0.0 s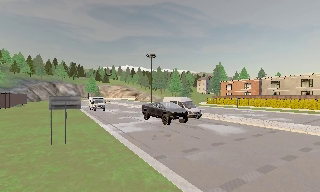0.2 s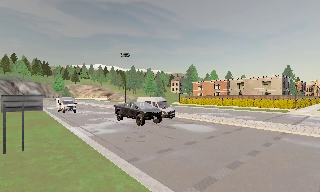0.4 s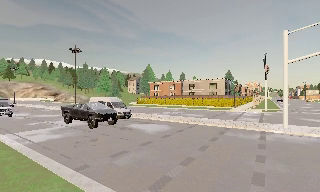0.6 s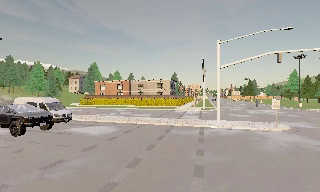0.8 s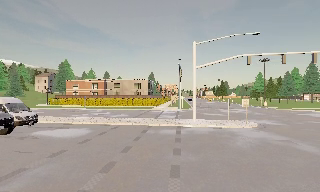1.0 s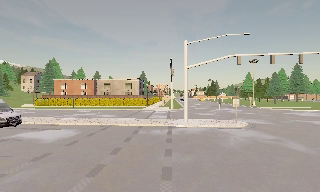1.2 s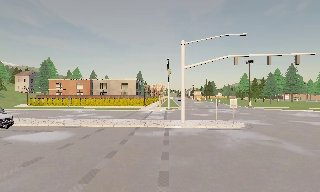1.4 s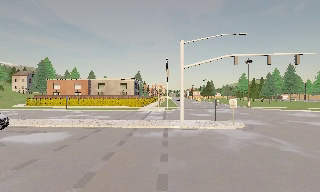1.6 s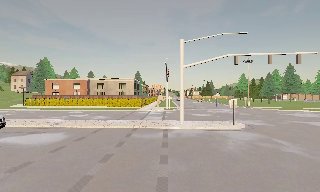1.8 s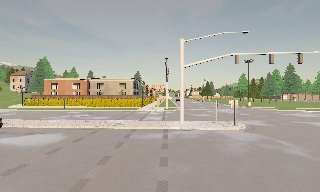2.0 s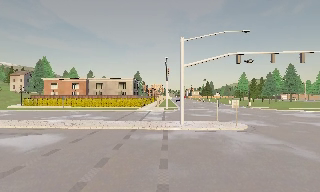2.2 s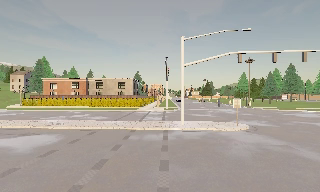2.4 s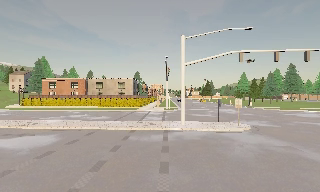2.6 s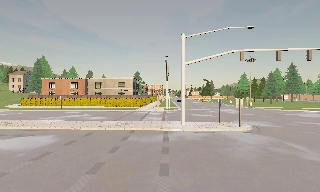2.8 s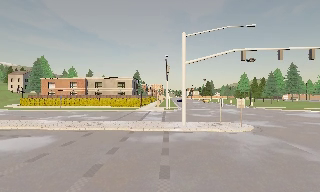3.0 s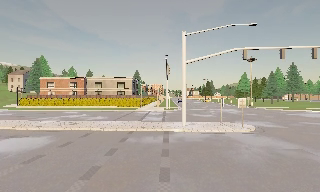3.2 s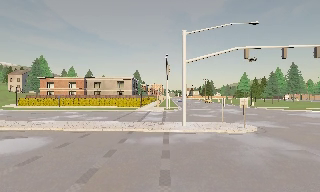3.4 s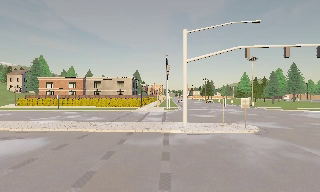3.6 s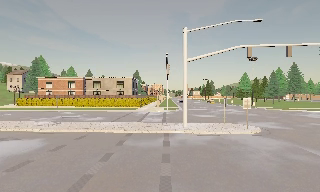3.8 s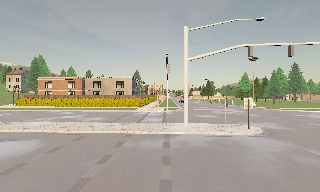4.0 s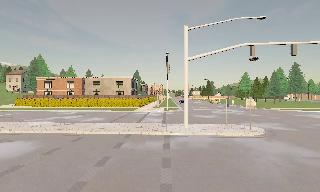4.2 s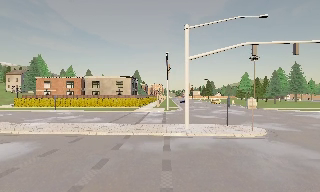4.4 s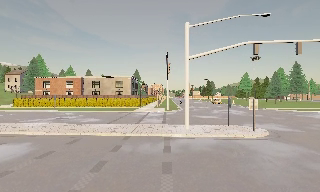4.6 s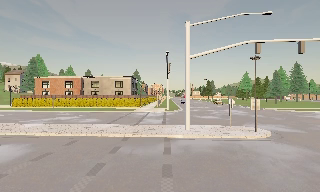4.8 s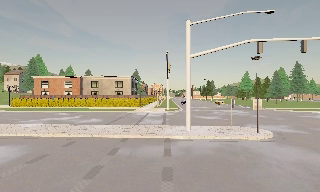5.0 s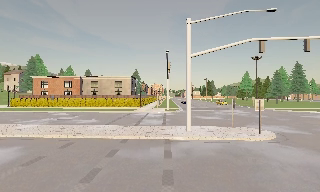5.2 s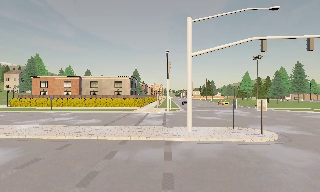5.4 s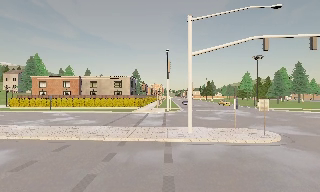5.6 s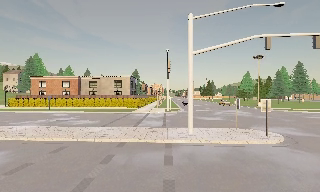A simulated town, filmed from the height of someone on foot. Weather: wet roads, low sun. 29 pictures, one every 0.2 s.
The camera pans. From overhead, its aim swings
clockwise.
The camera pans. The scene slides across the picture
to the left.
0.0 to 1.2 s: The camera swings to its right by about 55 degrees, and the scene slides to the left. It travels forward, about 1.5 m.
1.2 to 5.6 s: The camera travels forward, about 5 m, so what stands in front looms larger.
The film runs forward here.
